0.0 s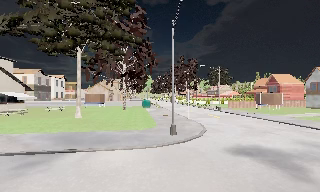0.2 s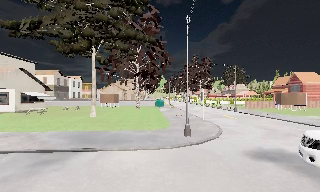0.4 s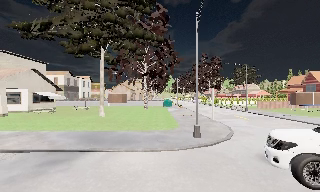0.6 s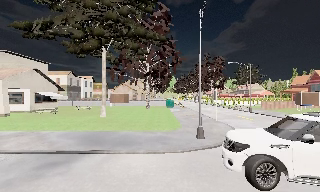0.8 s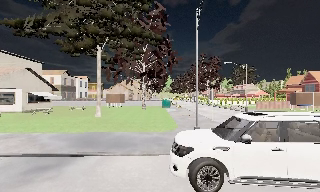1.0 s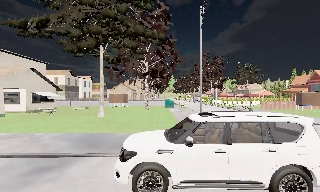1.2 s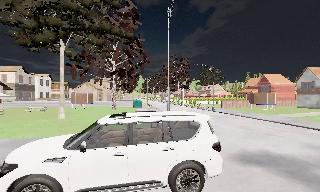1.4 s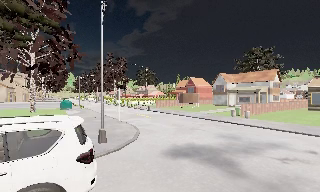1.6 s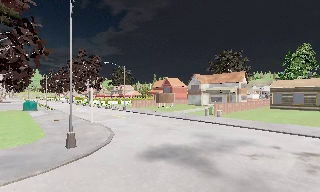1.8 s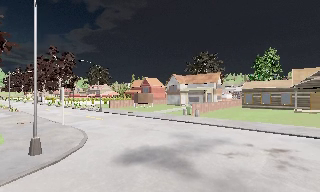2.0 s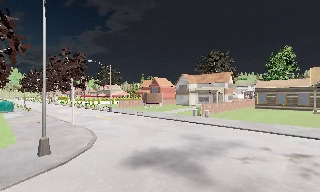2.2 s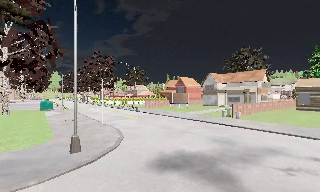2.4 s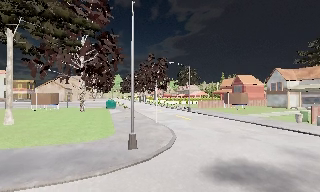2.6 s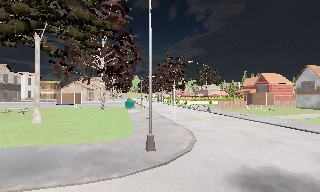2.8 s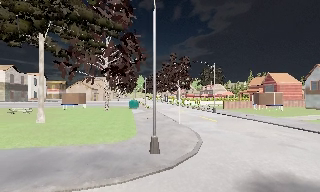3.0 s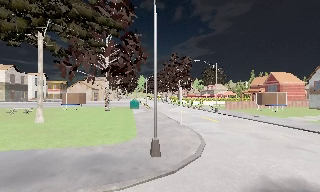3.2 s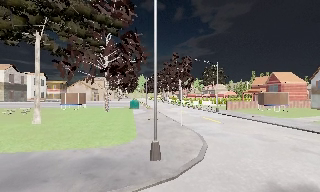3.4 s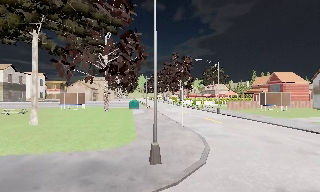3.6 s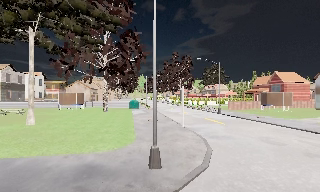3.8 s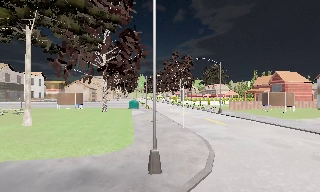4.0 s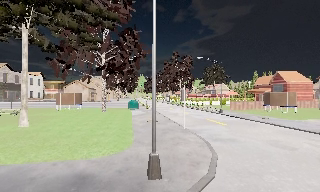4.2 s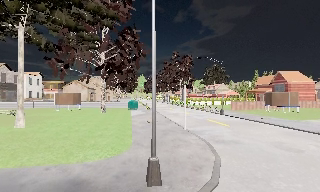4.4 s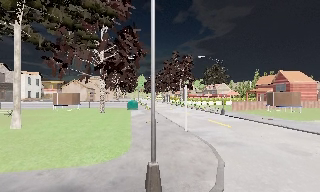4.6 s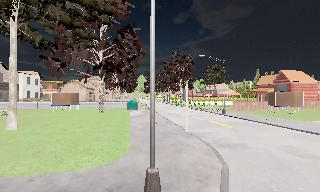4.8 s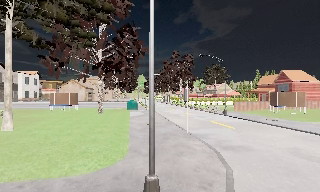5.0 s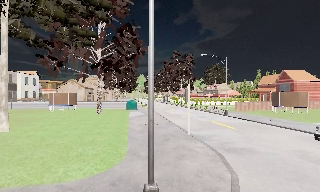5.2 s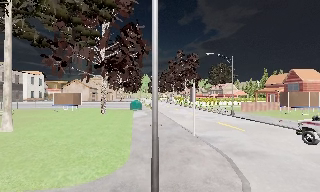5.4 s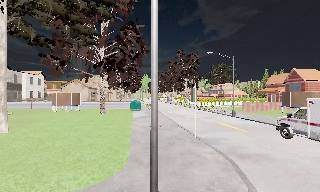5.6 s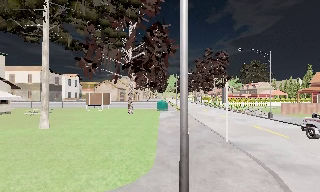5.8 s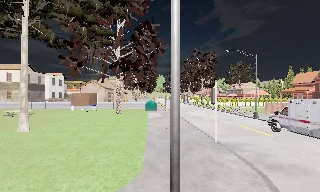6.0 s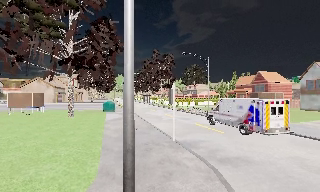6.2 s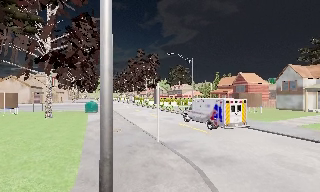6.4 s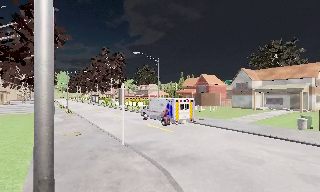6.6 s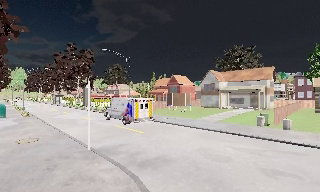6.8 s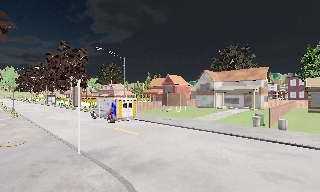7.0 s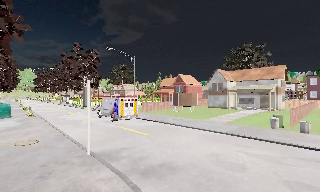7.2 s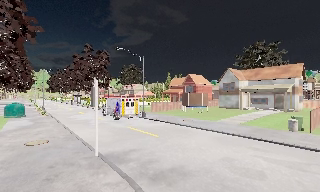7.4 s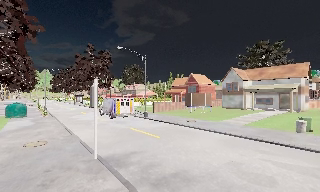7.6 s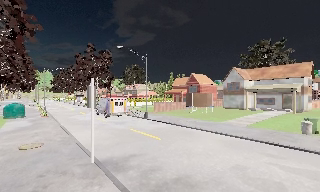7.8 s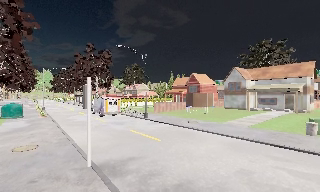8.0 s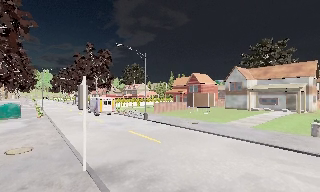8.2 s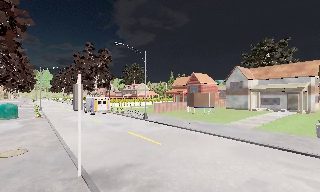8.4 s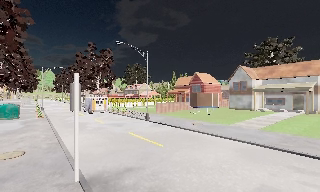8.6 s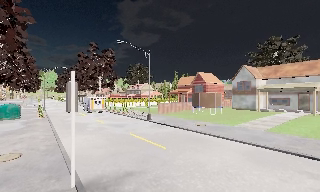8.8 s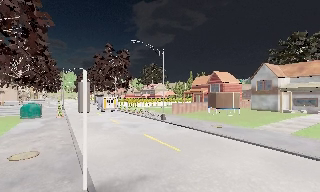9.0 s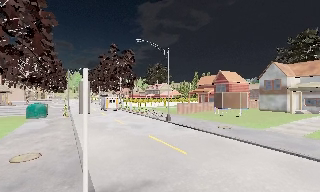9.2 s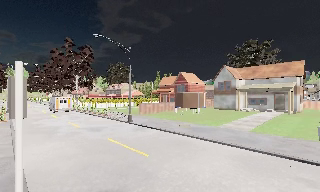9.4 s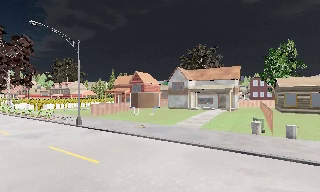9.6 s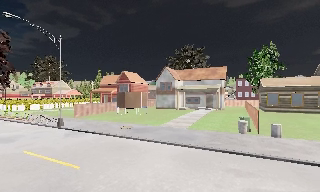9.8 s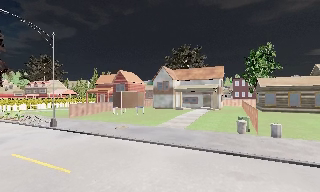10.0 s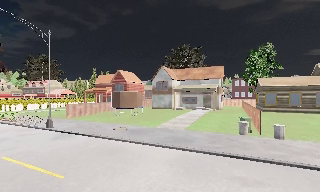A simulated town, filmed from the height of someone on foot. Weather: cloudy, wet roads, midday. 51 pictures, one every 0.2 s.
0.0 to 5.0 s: The camera travels forward, about 7 m, so what stands in front looms larger.
5.0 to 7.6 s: The camera pans to its right, which is clockwise from overhead, by about 30 degrees. It travels forward, about 4 m, so what stands in front looms larger.
7.6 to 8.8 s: The camera travels forward, about 2 m, so what stands in front looms larger.
8.8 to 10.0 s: The camera swings to its right by about 35 degrees, and the scene slides to the left. It travels forward, about 2 m.
The film runs forward here.
